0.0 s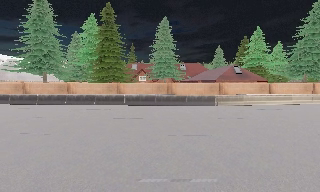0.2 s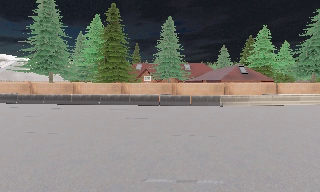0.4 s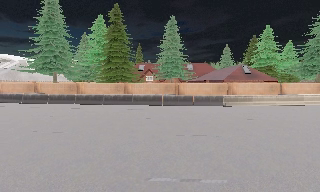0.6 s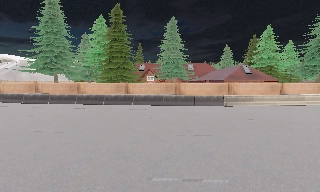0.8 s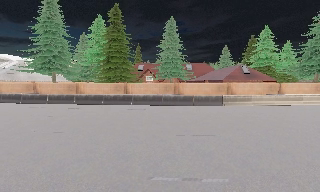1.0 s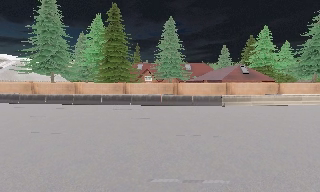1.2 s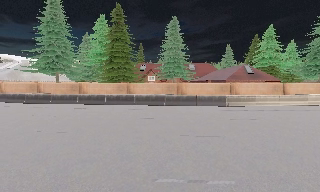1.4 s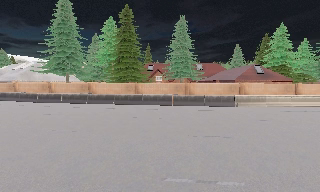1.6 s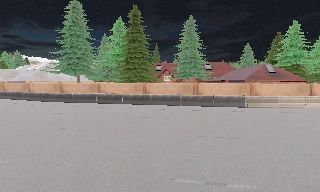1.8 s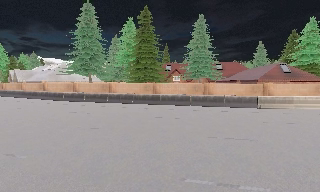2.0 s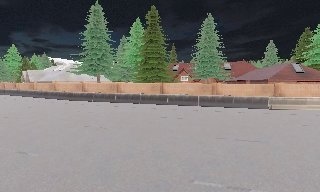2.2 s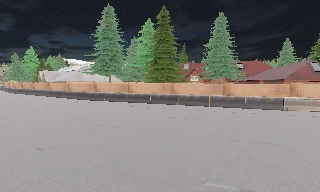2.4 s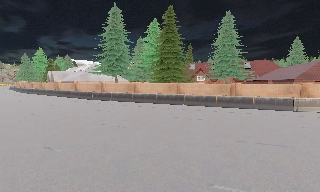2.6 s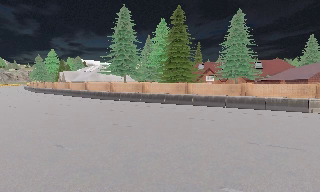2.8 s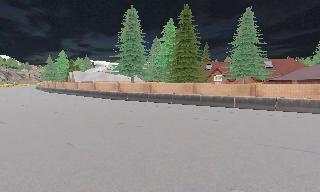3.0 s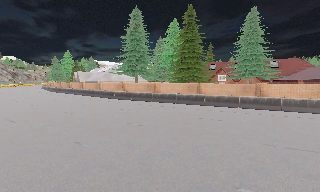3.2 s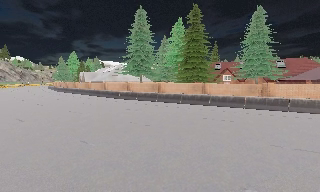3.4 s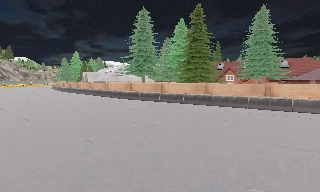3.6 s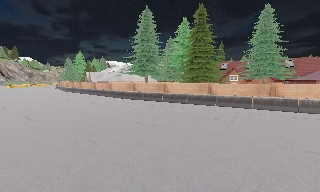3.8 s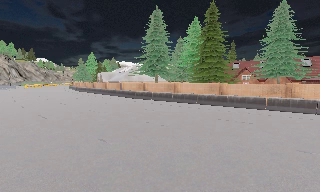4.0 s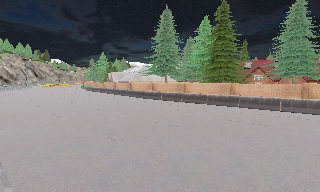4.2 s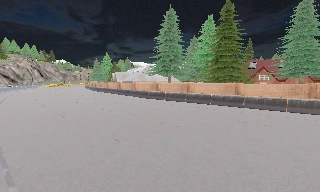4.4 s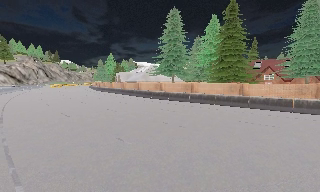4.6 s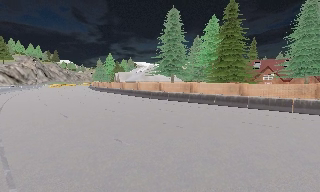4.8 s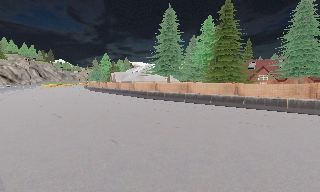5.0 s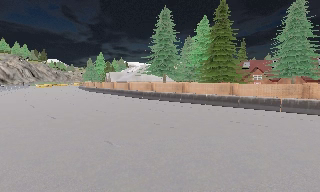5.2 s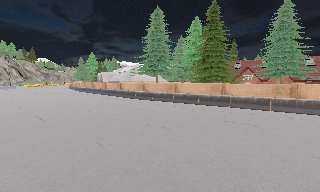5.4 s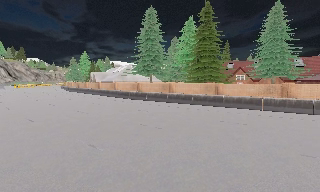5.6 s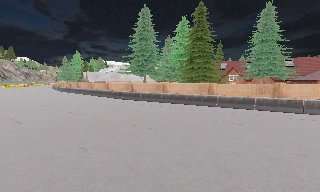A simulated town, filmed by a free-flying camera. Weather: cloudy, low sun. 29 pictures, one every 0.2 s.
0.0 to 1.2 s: The camera shifts only a little, or ends up much as it began.
1.2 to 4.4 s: The scene slides to the right, as the camera pans about 35 degrees to its left. It travels to its left, about 0.5 m, so close, fixed things drift to the right.
4.4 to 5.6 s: The camera travels forward, about 0.5 m, so what stands in front looms larger.
The film runs forward here.
